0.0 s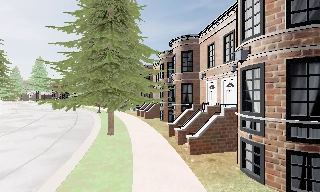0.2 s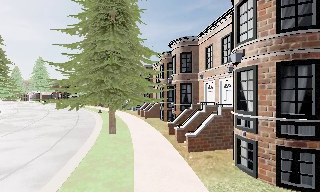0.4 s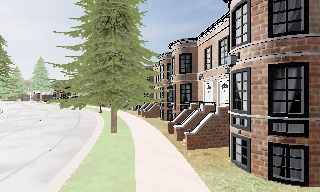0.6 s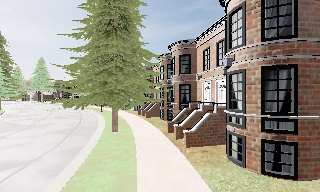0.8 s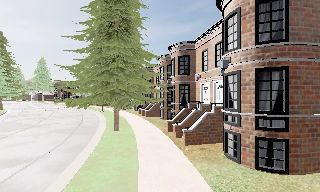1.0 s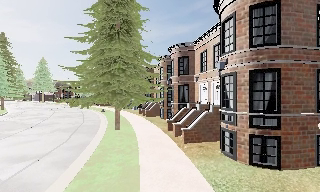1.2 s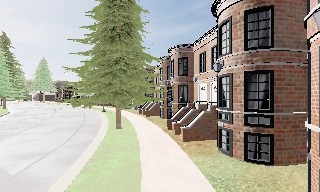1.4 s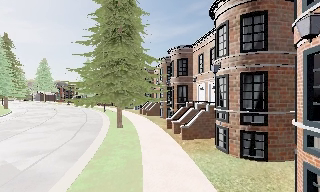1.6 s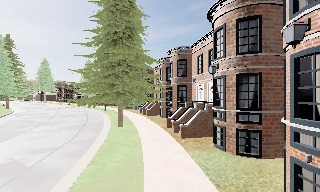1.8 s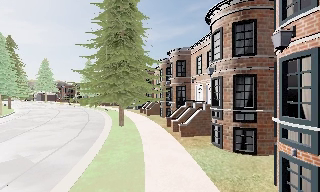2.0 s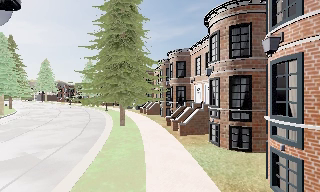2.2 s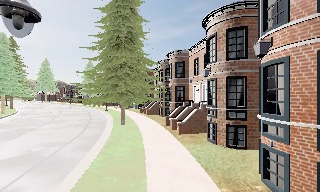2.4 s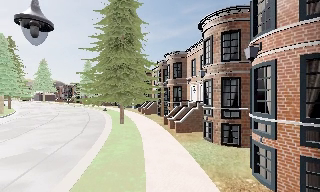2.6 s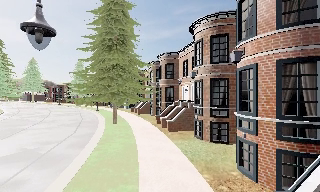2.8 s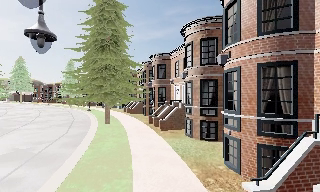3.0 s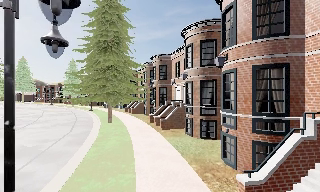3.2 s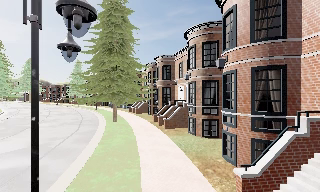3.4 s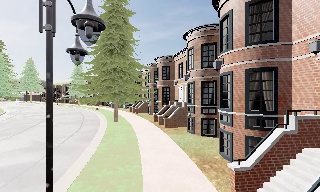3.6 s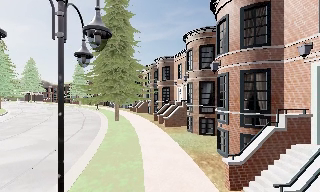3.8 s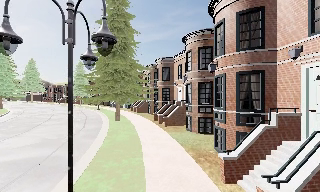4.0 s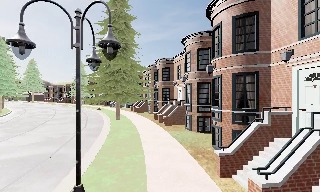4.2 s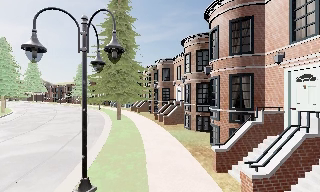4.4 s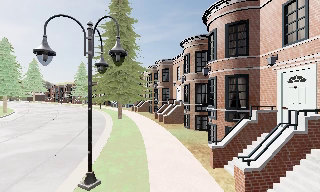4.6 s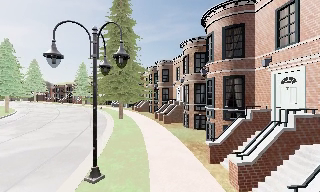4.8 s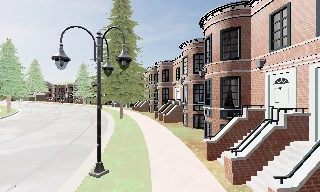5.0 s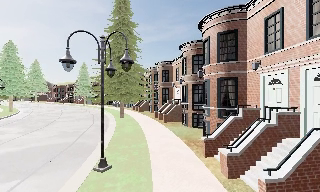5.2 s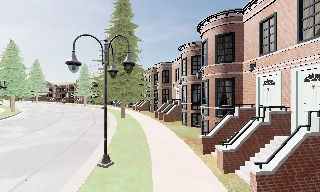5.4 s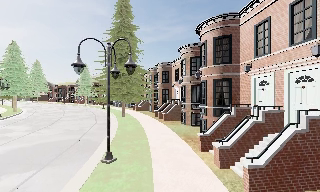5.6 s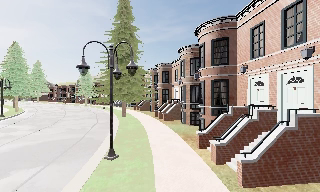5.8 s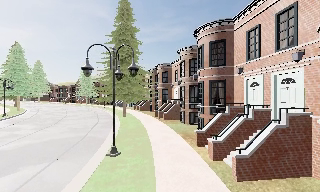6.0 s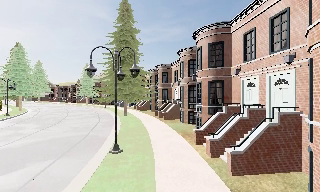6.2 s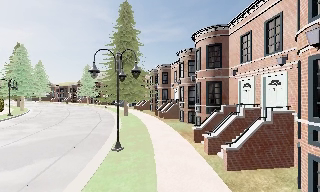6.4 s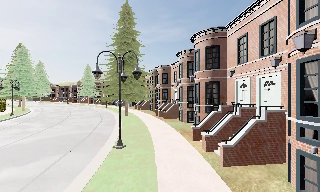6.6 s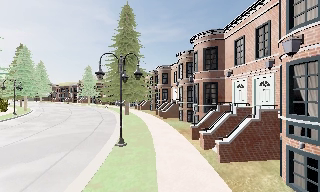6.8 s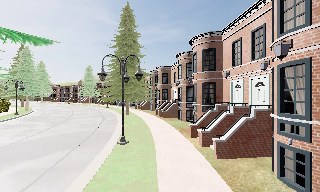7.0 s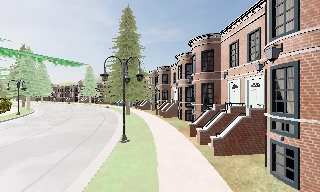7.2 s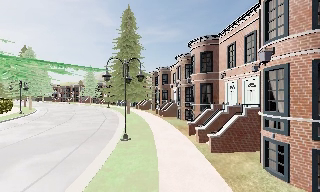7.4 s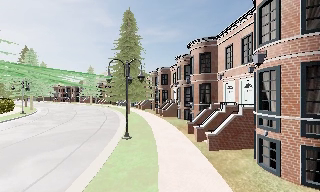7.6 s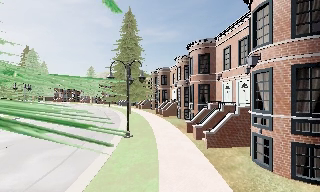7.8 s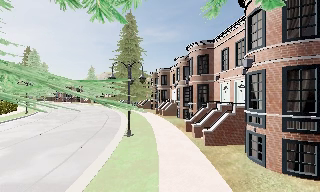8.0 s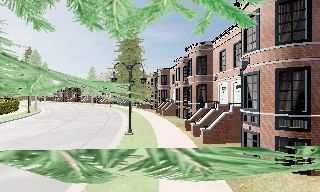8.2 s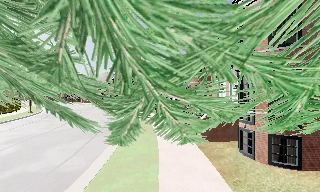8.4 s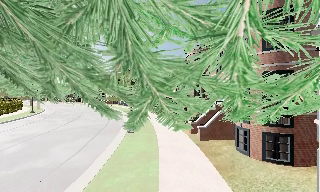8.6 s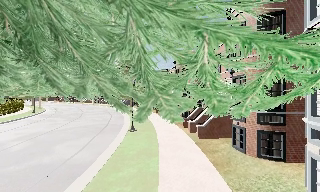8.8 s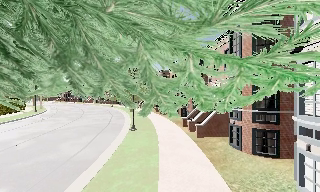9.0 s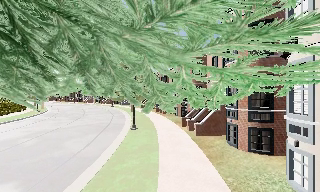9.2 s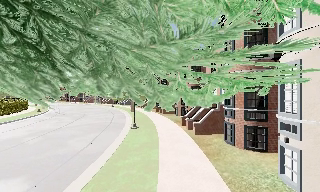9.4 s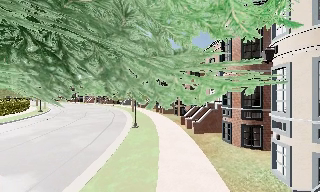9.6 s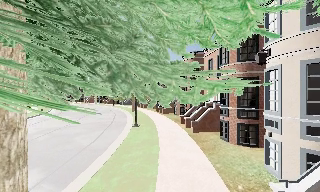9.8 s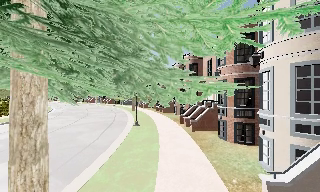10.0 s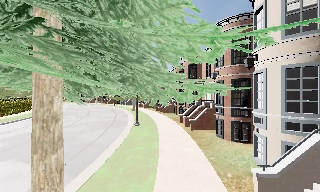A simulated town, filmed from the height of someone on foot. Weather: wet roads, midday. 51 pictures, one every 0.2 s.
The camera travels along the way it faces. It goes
backward.
0.0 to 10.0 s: The camera travels backward, about 17 m, so what stands in front gets smaller.
The film runs backward here.
